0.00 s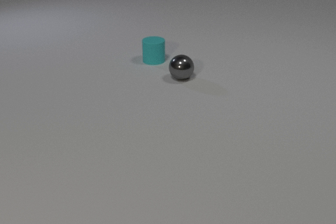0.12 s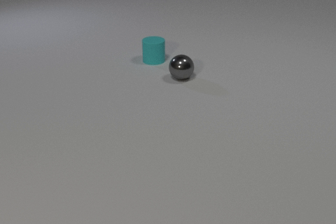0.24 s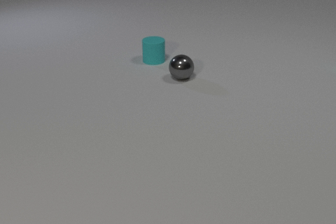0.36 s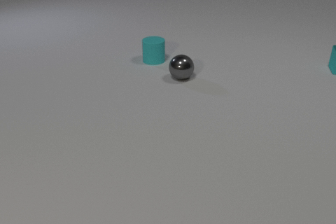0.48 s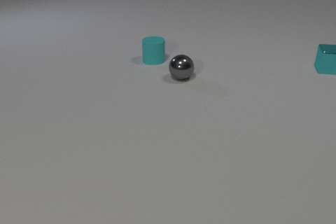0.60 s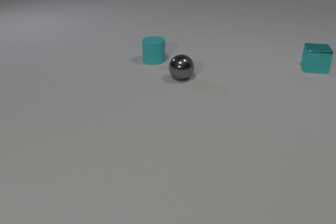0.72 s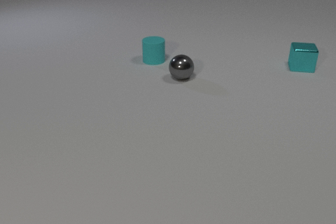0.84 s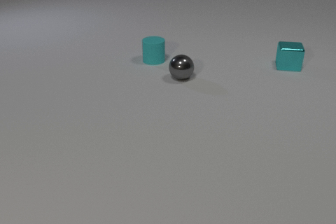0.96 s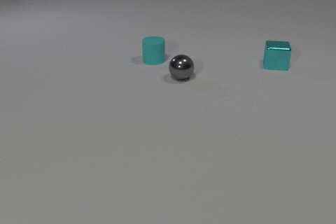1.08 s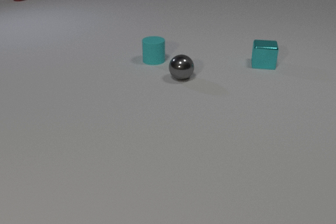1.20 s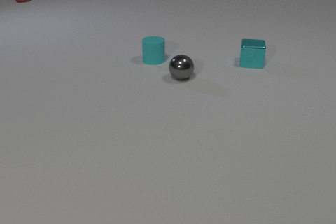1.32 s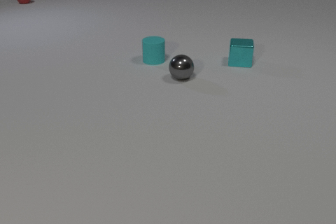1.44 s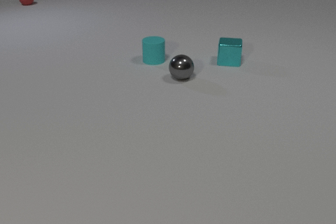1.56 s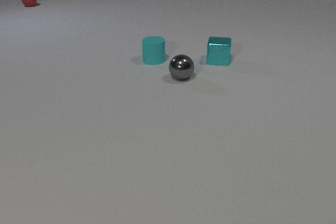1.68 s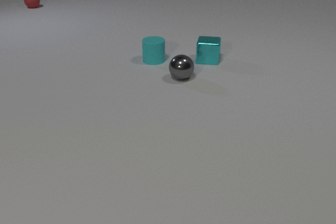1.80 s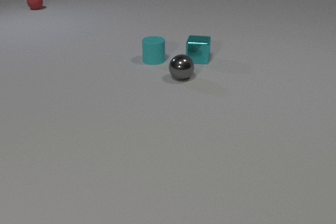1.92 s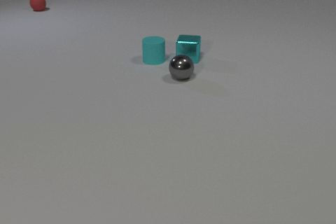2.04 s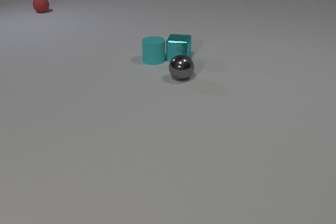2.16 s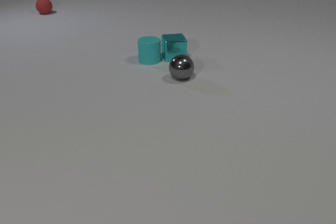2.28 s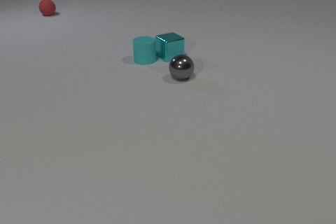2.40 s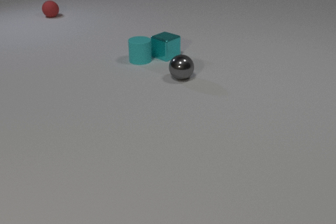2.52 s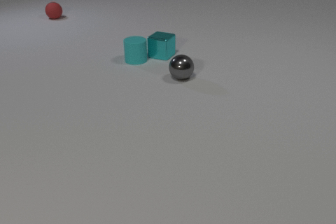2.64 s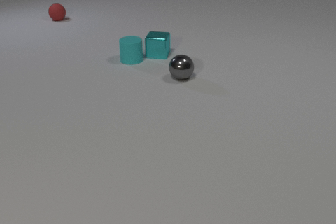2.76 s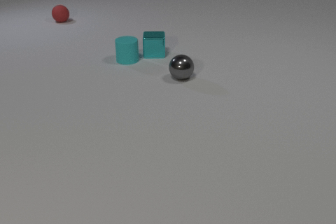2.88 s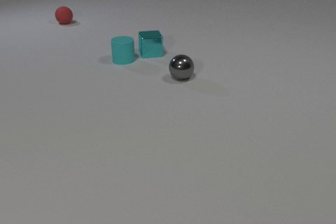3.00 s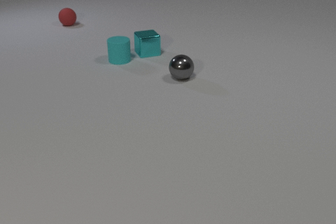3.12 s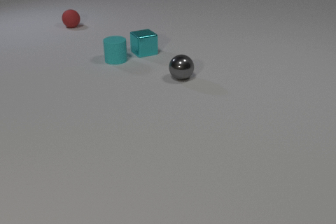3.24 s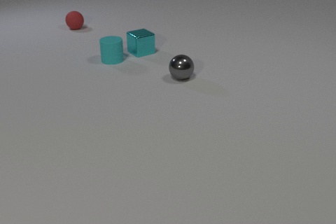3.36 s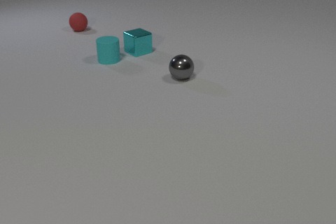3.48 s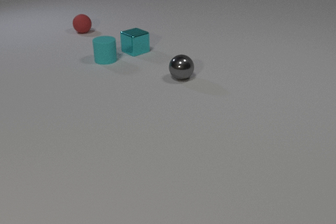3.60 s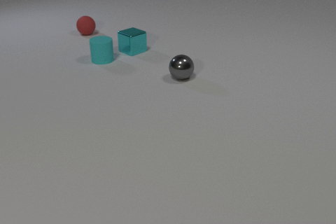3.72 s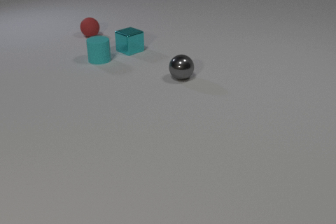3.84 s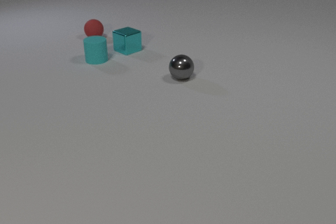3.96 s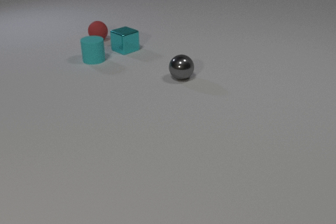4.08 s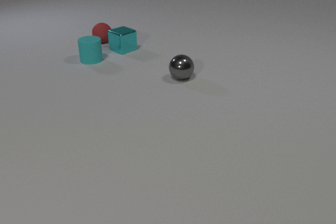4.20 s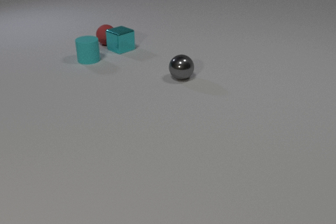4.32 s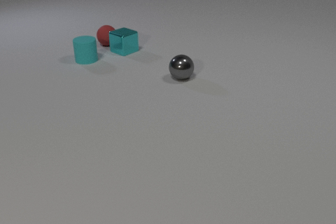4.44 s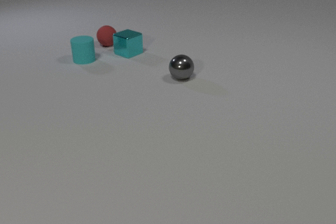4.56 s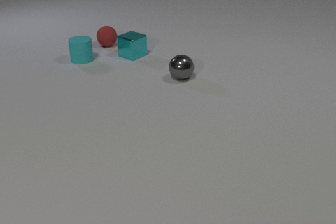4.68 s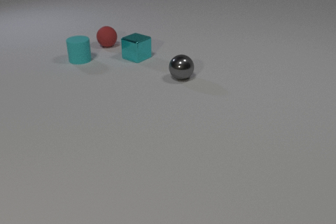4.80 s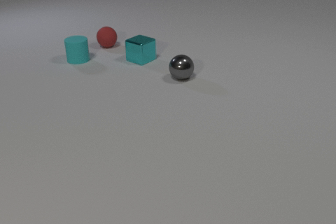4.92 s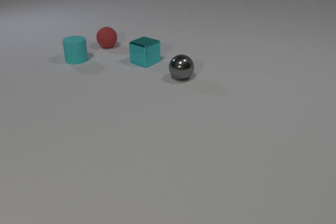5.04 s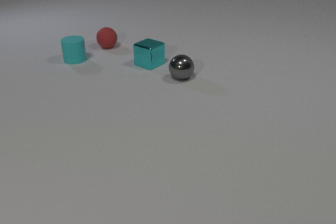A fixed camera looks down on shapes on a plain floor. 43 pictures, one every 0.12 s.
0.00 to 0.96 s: The cyan metal cube comes in at the right edge, slides to the left.
0.96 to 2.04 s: The cyan metal cube slides to the left. The red rubber sphere rolls toward the camera. The cyan metal cube and the cyan rubber cylinder collide.
2.04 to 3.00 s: The cyan metal cube slides to the left and away from the camera, spins so that its near face slides to the right, counterclockwise seen from above. The cyan rubber cylinder slides to the left. The red rubber sphere rolls toward the camera and to the right.
3.00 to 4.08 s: The cyan metal cube slides to the left and away from the camera, spins counterclockwise seen from above by about 30 degrees, its near face sliding to the right. The cyan rubber cylinder slides to the left. The red rubber sphere rolls toward the camera and to the right.
4.08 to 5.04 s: The cyan metal cube slides toward the camera and to the right. The cyan rubber cylinder slides to the left. The red rubber sphere rolls toward the camera. The cyan metal cube and the red rubber sphere collide.
How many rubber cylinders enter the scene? 0.
Are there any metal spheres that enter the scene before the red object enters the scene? no.
What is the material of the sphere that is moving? rubber.
